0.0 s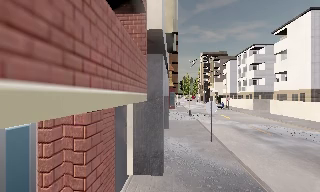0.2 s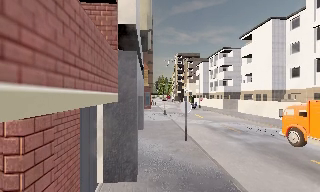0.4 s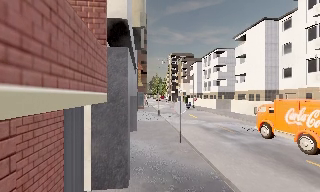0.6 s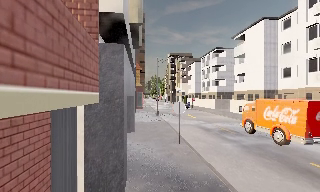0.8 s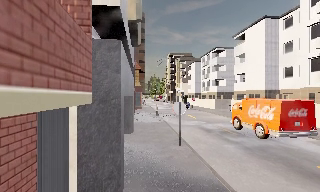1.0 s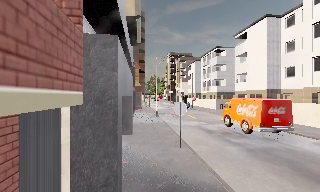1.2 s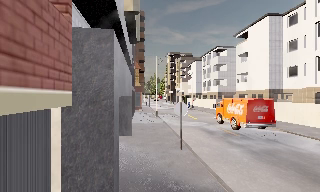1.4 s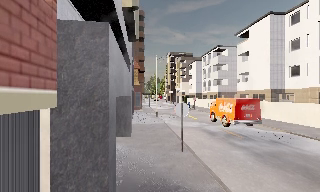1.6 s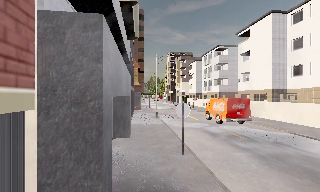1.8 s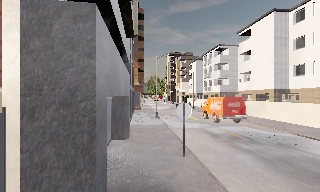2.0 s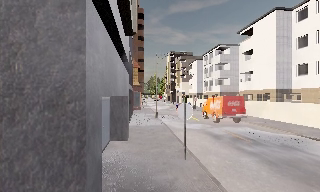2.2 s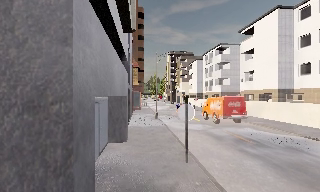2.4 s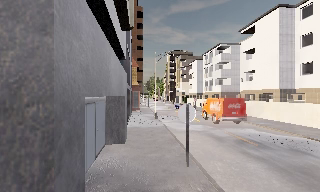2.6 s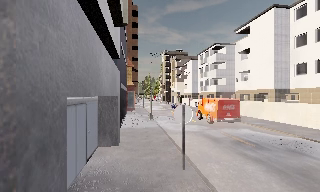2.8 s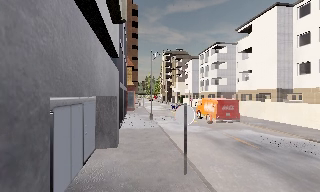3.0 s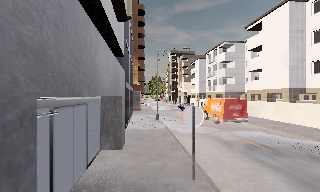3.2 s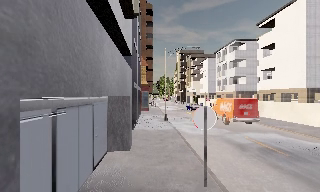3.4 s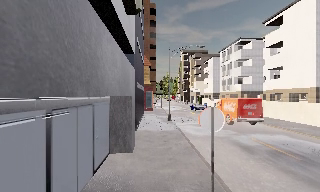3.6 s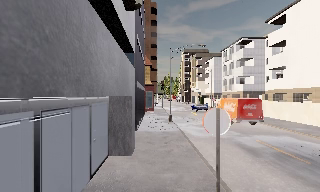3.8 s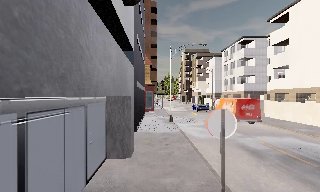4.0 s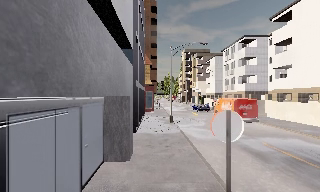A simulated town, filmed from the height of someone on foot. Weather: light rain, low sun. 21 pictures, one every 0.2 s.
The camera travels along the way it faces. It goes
forward.
0.0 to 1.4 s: The camera pans to its right, which is clockwise from overhead, by about 10 degrees. It travels forward, about 2 m, so what stands in front looms larger.
1.4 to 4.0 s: The camera travels forward, about 4 m, so what stands in front looms larger.
The film runs forward here.
